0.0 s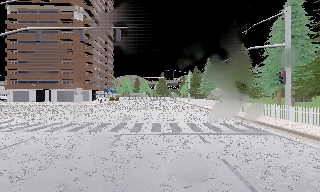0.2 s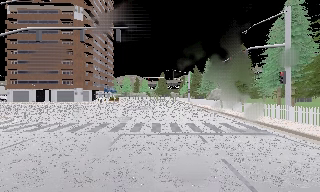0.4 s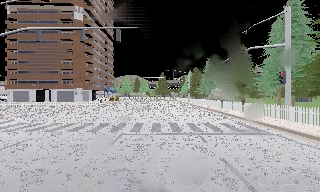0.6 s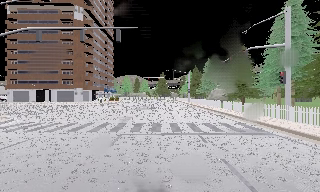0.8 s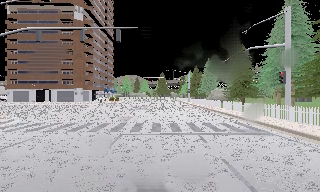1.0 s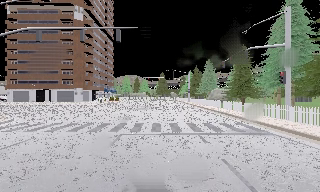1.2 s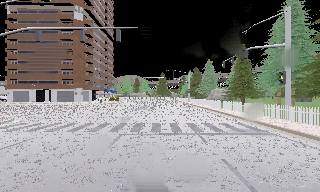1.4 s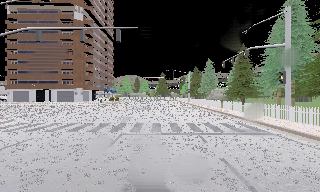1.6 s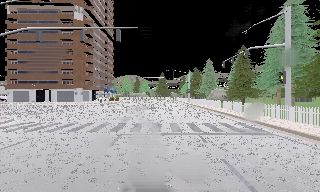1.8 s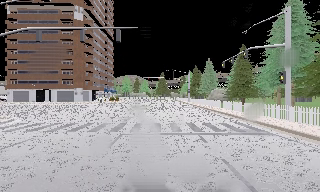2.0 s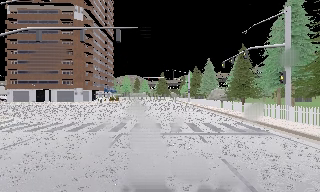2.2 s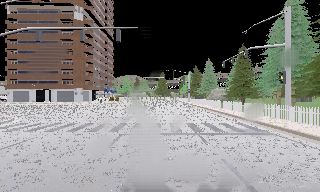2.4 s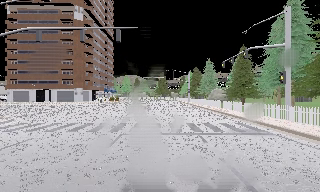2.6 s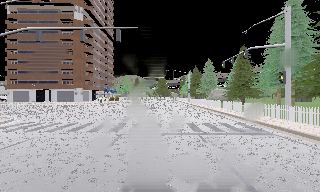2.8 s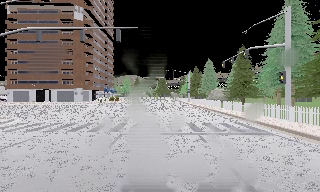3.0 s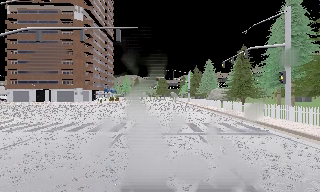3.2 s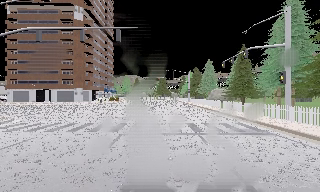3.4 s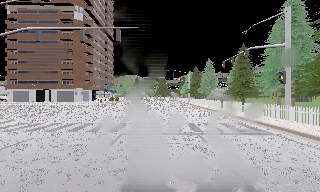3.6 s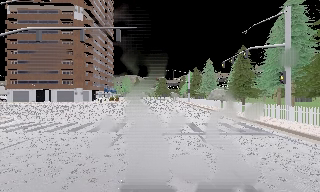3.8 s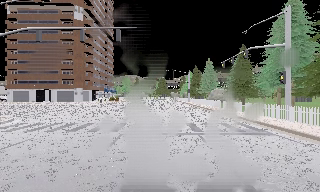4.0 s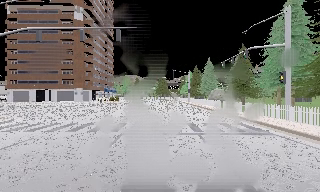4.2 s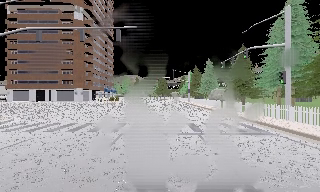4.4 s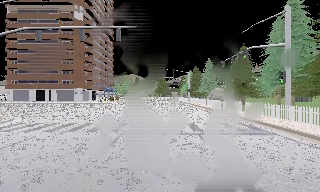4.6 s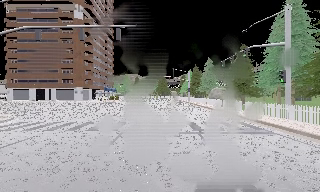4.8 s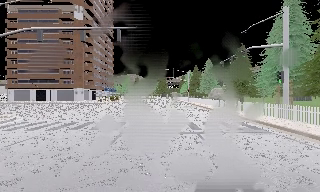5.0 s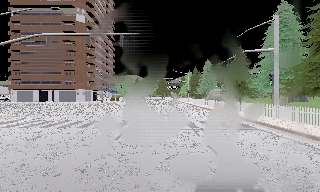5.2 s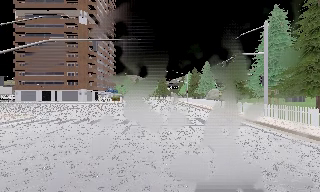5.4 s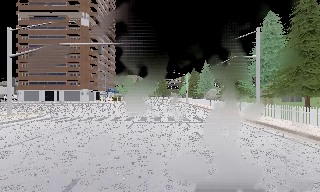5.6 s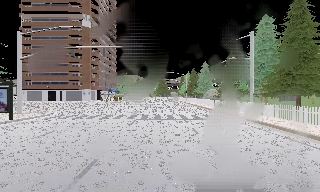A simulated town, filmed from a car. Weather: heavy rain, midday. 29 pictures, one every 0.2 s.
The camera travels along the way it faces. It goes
backward.
0.0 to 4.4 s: The camera keeps its place and its aim.
4.4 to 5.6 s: The camera travels backward, about 4.5 m, so what stands in front gets smaller. It gains speed.
The film runs backward here.
